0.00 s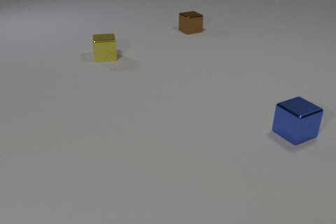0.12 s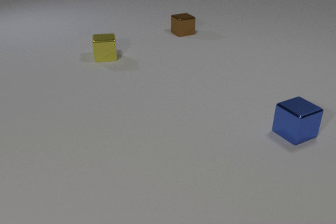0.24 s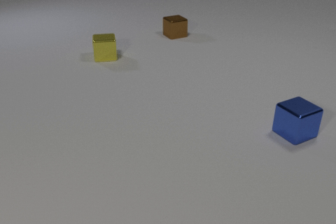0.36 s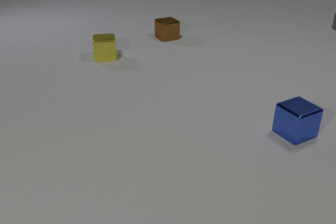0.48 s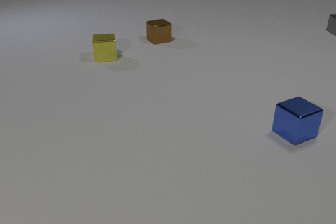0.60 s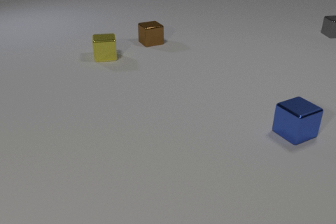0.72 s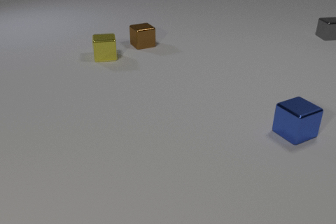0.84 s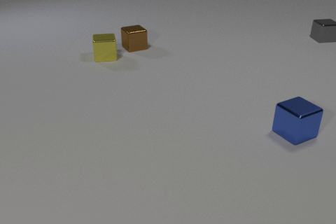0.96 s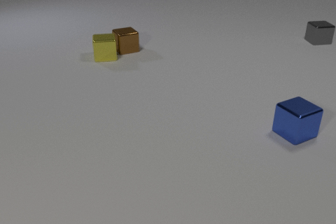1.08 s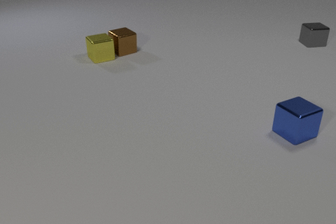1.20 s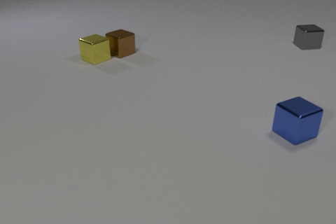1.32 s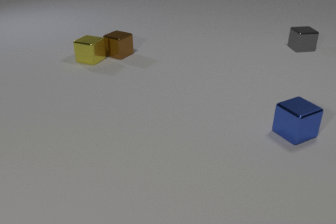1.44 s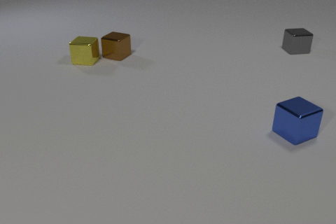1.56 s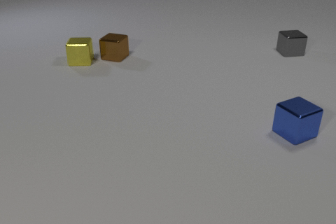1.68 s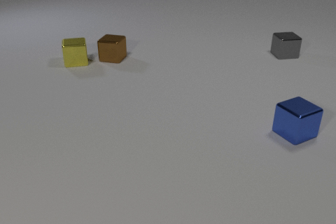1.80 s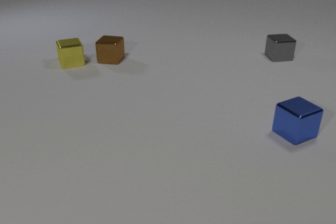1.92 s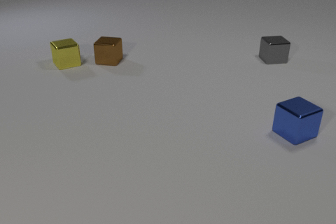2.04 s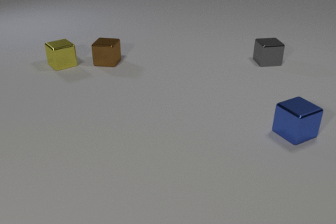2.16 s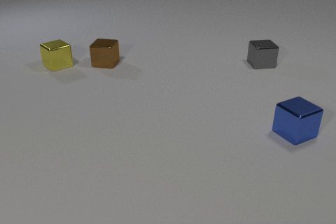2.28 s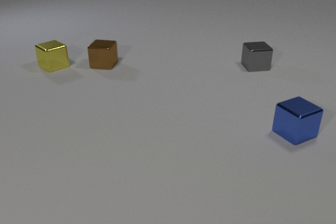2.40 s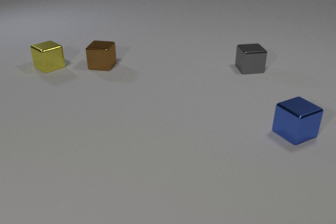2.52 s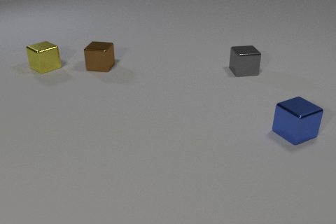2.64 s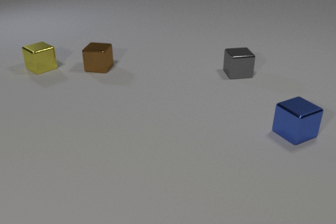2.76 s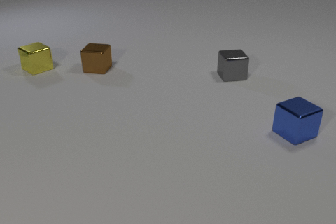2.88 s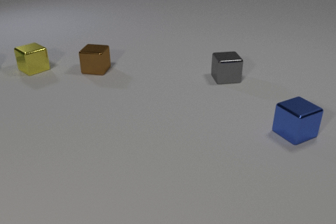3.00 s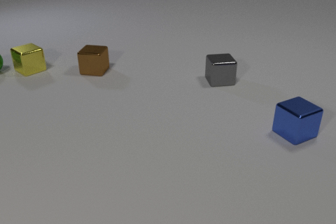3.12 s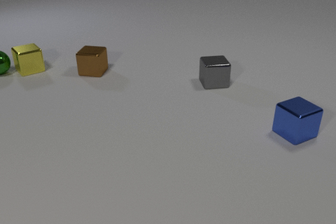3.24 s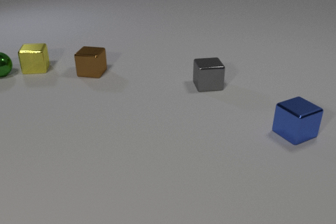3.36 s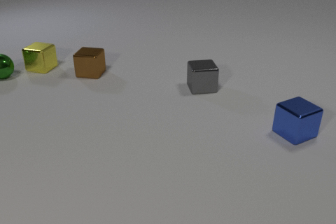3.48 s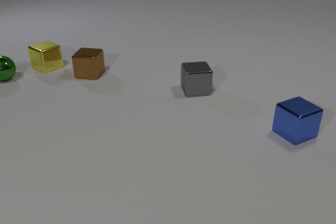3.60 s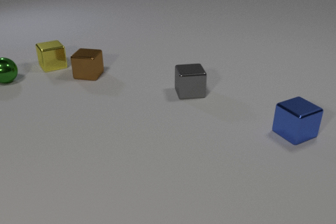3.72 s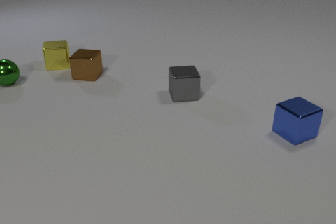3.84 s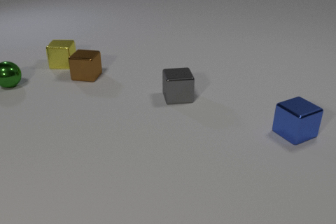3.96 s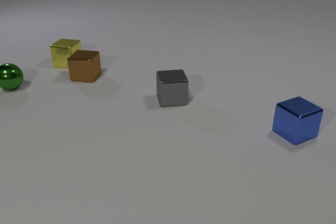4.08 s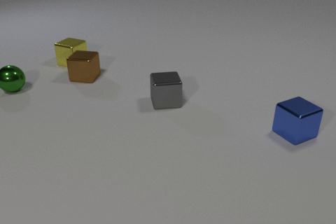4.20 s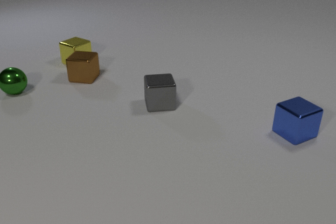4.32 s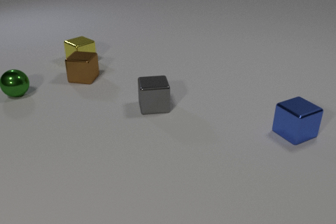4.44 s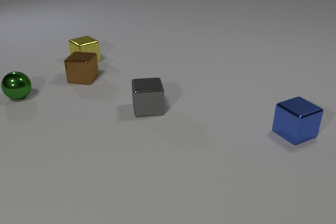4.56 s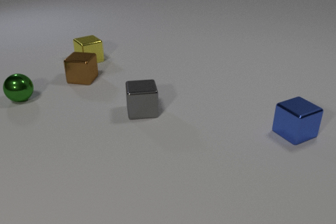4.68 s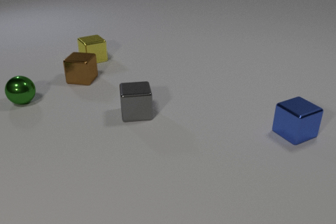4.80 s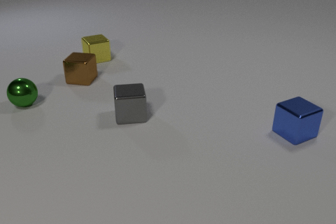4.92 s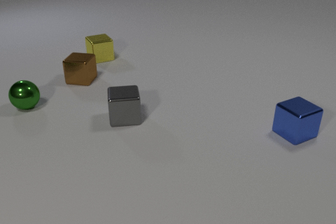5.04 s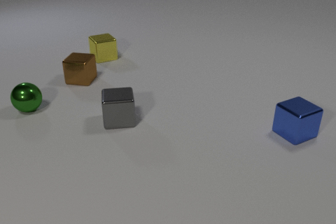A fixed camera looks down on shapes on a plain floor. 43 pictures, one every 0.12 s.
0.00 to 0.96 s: The brown metal cube slides to the left and toward the camera. The gray metal cube comes in at the right edge, slides toward the camera and to the left.
0.96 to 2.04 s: The brown metal cube slides toward the camera and to the left, spins so that its near face slides to the right, counterclockwise seen from above. The yellow metal cube slides to the left, spins so that its near face slides to the right, counterclockwise seen from above. The gray metal cube slides toward the camera and to the left. The brown metal cube and the yellow metal cube collide.
2.04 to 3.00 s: The brown metal cube slides toward the camera and to the left. The yellow metal cube slides to the left. The gray metal cube slides toward the camera and to the left.
3.00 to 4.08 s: The brown metal cube slides toward the camera and to the left. The yellow metal cube slides to the right, spins so that its near face slides to the left, clockwise seen from above. The green metal sphere rolls toward the camera. The gray metal cube slides to the left and toward the camera. The yellow metal cube and the green metal sphere collide.
4.08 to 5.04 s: The brown metal cube slides toward the camera. The yellow metal cube slides to the right, spins so that its near face slides to the left, clockwise seen from above. The green metal sphere rolls toward the camera. The gray metal cube slides to the left and toward the camera.
What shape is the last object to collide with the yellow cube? sphere.
What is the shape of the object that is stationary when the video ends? cube.
What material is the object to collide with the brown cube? metal.
